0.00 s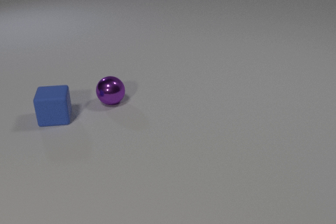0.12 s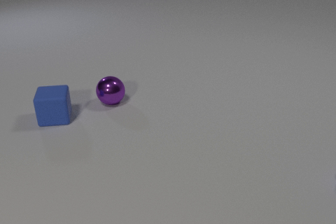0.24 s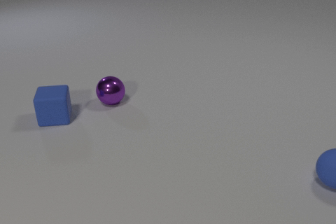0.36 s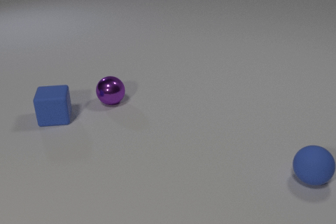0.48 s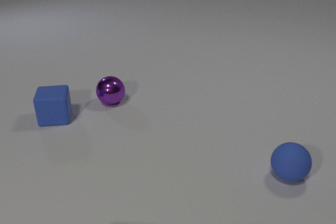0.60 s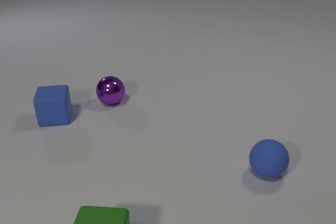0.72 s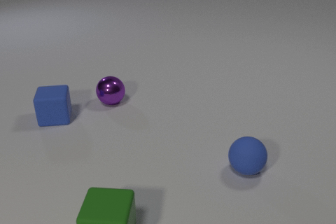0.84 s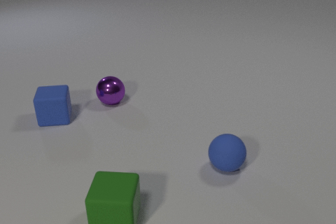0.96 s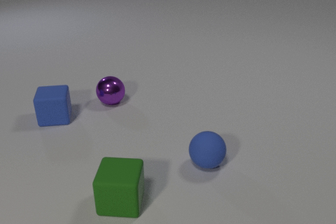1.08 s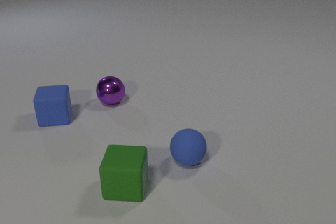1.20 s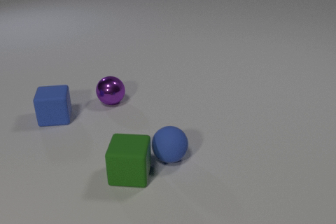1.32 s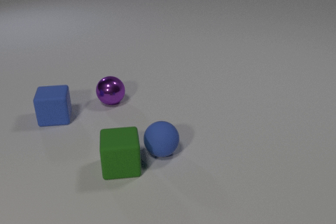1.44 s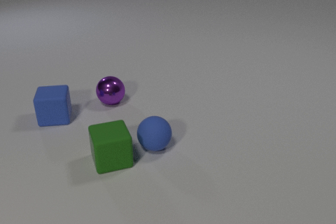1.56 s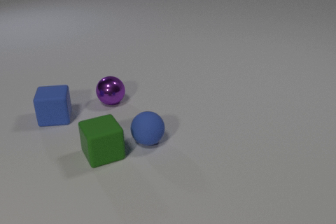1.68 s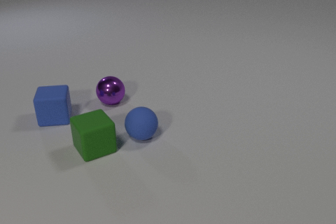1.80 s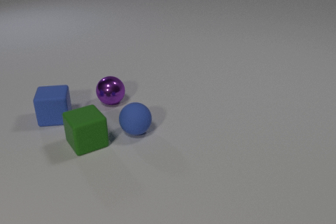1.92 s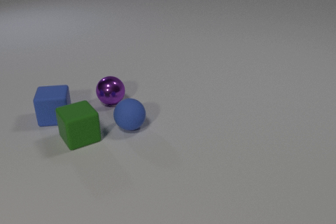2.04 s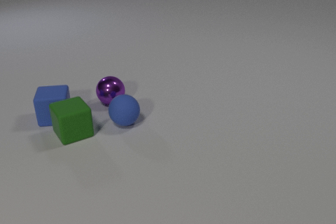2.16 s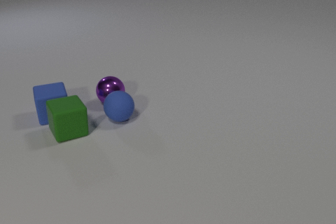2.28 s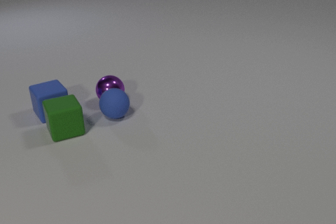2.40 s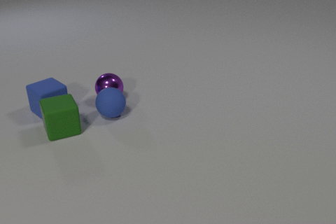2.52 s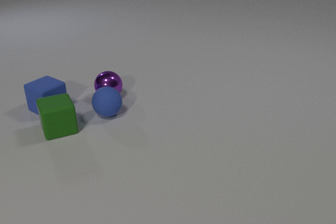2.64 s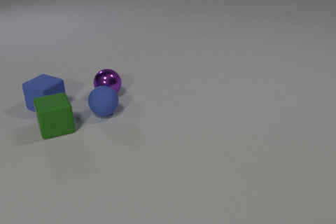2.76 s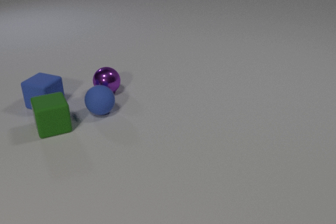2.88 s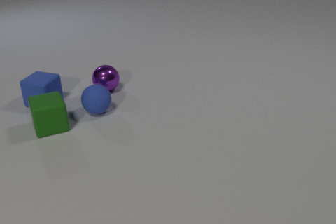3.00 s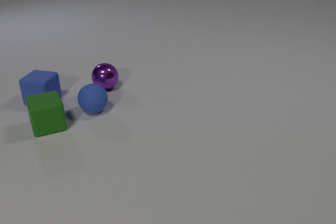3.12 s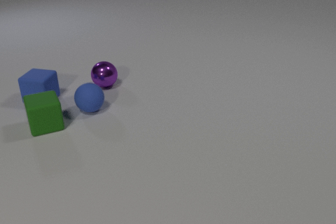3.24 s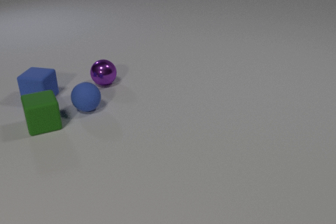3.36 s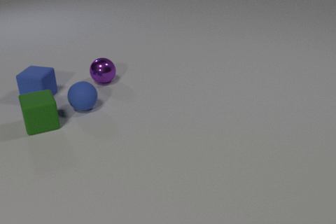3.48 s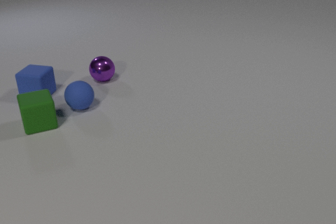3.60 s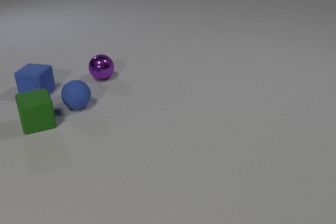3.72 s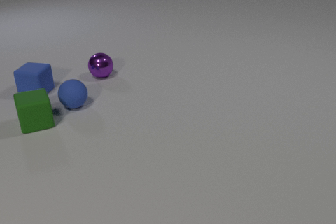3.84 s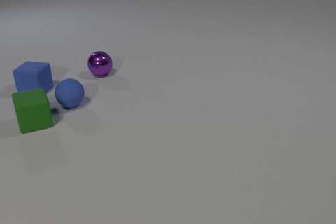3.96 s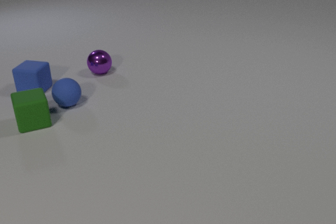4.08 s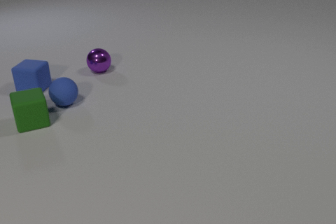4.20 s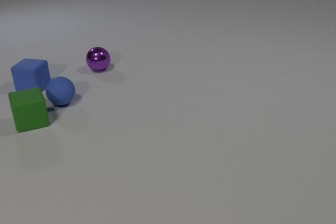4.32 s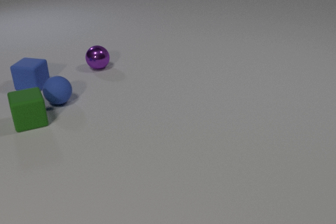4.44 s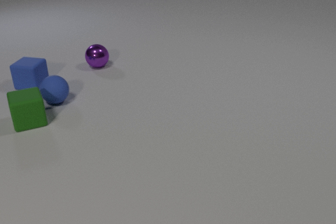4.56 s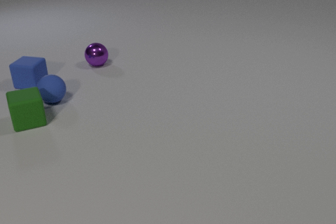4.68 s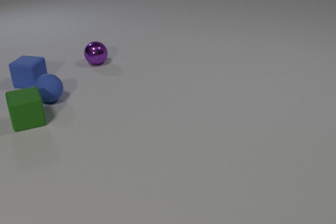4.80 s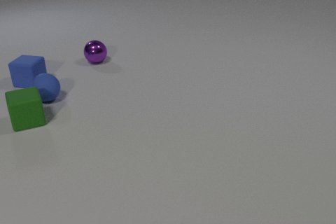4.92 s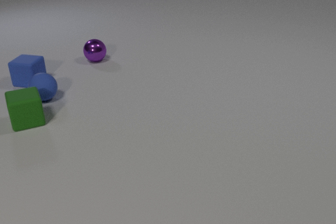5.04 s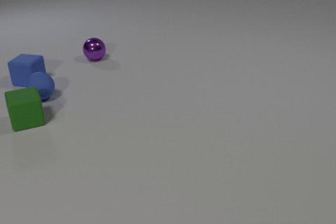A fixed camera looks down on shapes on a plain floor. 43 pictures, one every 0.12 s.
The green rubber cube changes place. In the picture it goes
away from the camera.
The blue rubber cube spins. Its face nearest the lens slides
to the right.
0.00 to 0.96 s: The green rubber cube comes in at the bottom edge, slides away from the camera. The blue rubber sphere comes in at the right edge, rolls to the left.
0.96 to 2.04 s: The green rubber cube slides away from the camera, spins counterclockwise seen from above by about 30 degrees, its near face sliding to the right. The blue rubber sphere rolls to the left and away from the camera. The green rubber cube and the blue rubber sphere collide.
2.04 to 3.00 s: The green rubber cube slides to the left and away from the camera. The blue rubber sphere rolls to the left and away from the camera. The purple metal sphere rolls away from the camera. The blue rubber cube slides away from the camera, spins so that its near face slides to the right, counterclockwise seen from above. The green rubber cube and the blue rubber cube collide. The blue rubber sphere and the purple metal sphere collide.
3.00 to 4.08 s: The green rubber cube slides to the left and away from the camera. The blue rubber sphere rolls to the left and away from the camera. The purple metal sphere rolls away from the camera. The blue rubber cube slides away from the camera.
4.08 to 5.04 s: The blue rubber sphere rolls to the left and away from the camera. The purple metal sphere rolls away from the camera. The blue rubber cube slides away from the camera.
What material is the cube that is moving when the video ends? rubber.
Are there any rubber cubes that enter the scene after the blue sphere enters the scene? yes.
What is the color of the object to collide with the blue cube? green.
